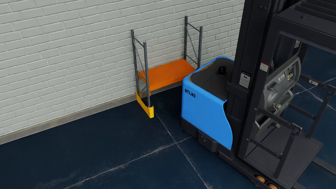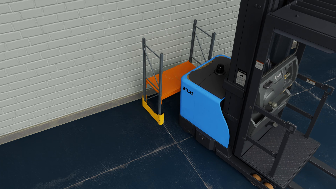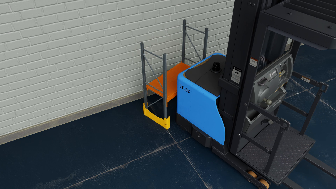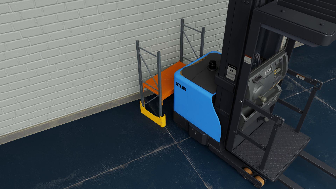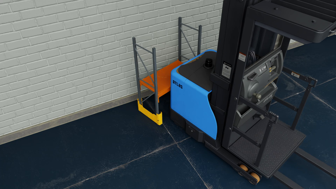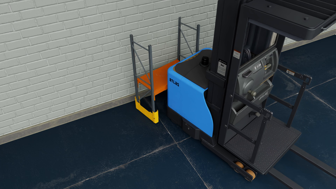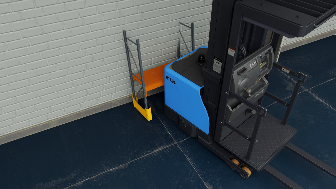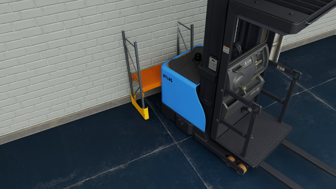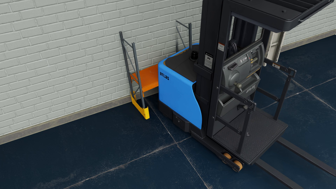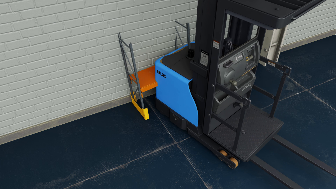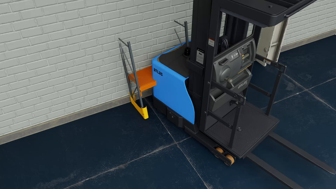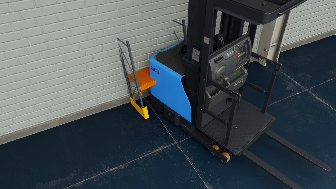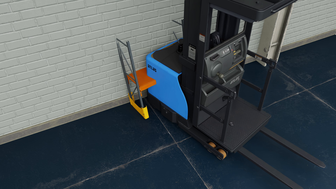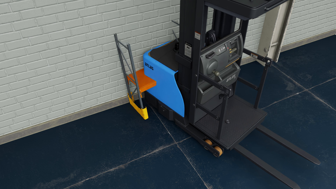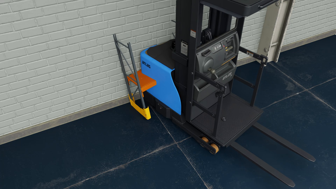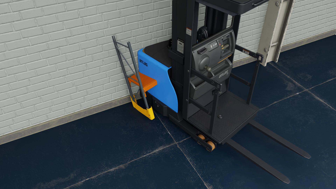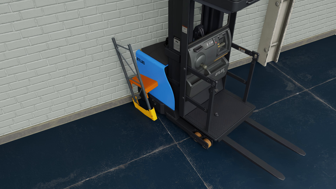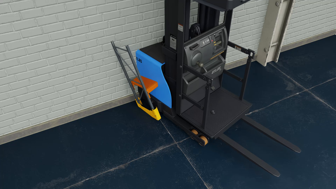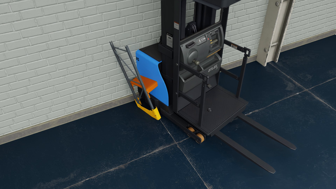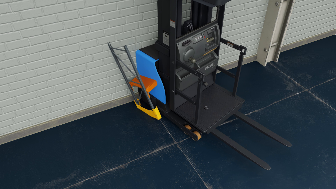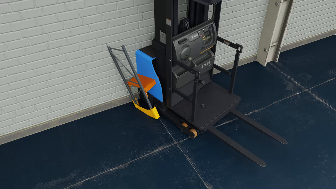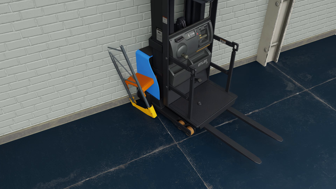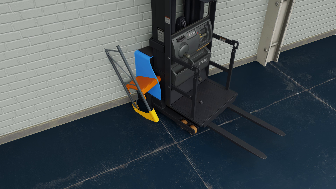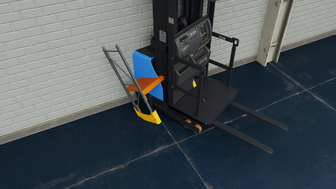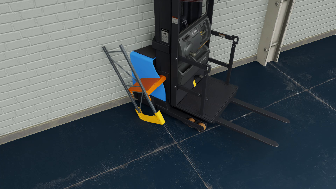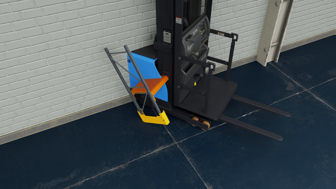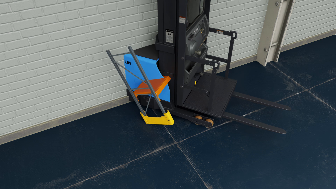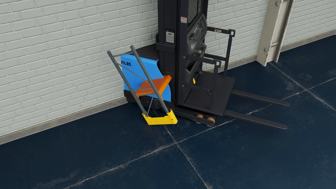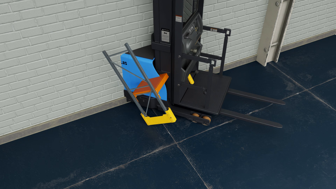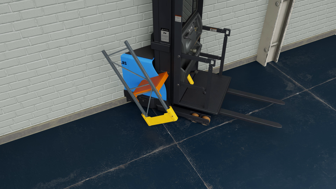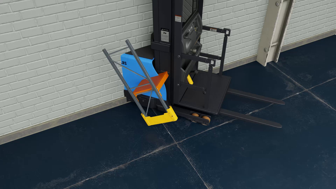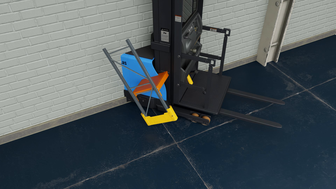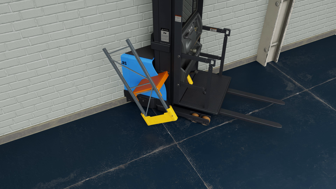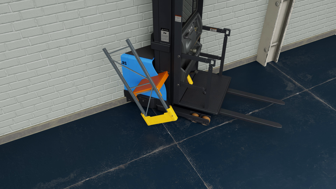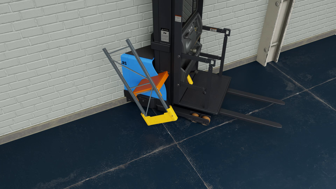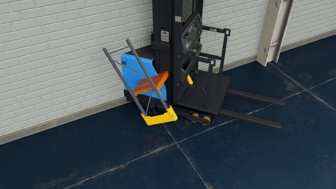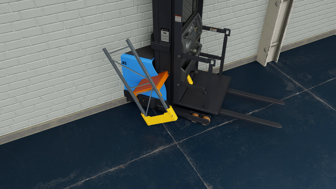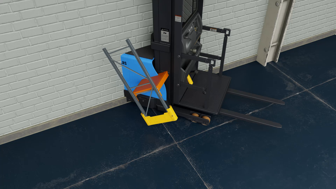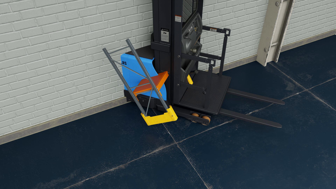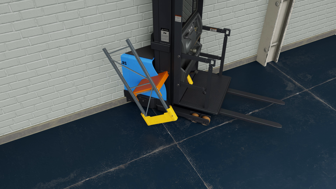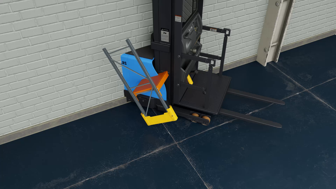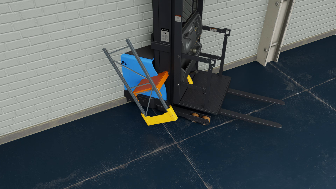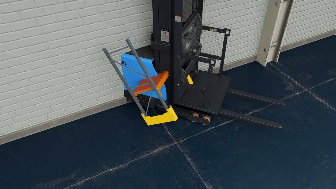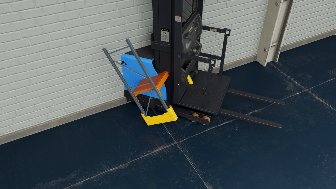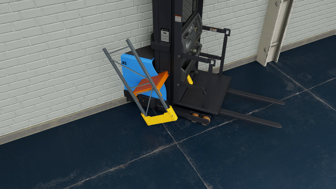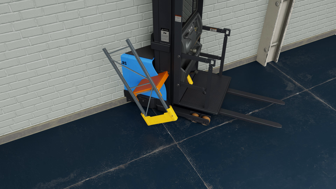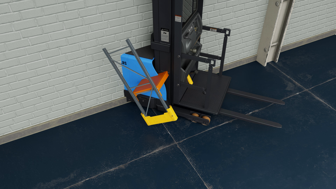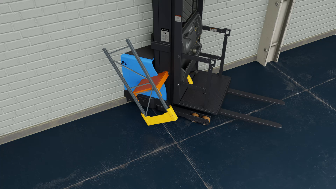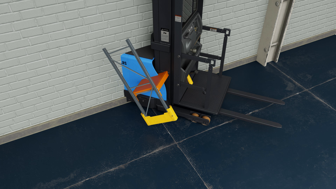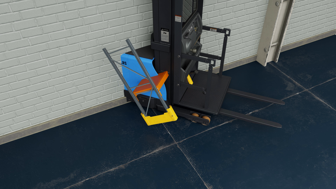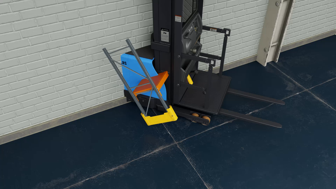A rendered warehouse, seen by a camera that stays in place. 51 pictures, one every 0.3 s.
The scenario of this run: A forklift runs into an object in its way.
